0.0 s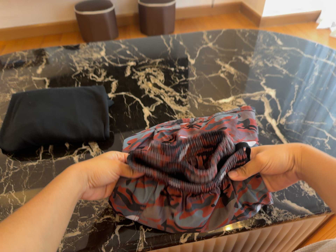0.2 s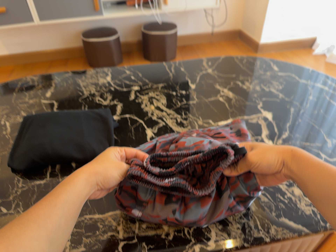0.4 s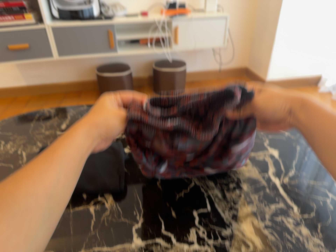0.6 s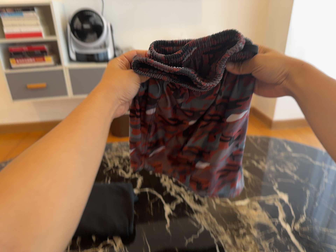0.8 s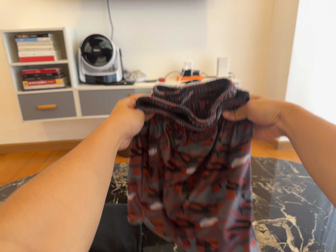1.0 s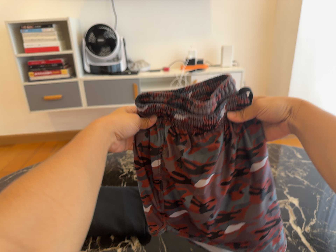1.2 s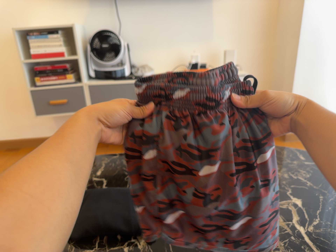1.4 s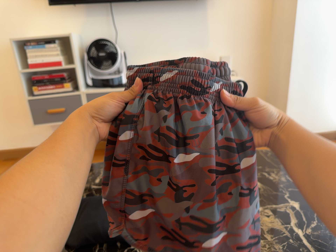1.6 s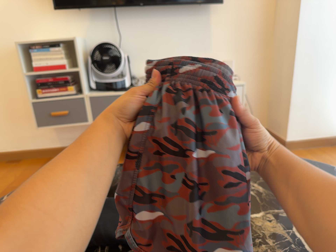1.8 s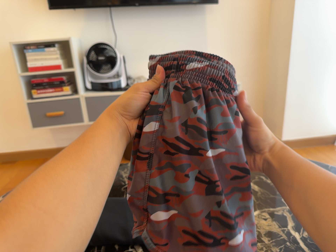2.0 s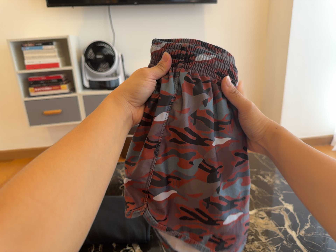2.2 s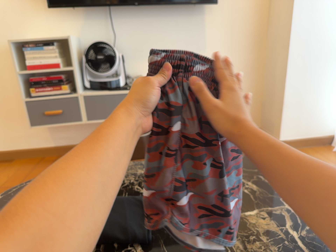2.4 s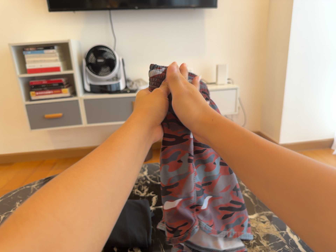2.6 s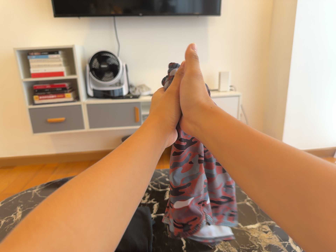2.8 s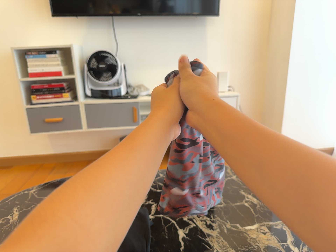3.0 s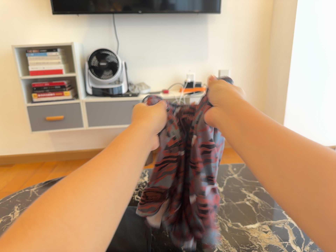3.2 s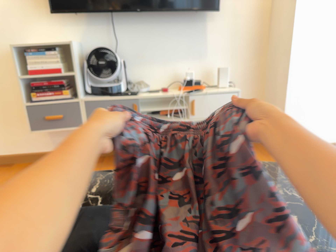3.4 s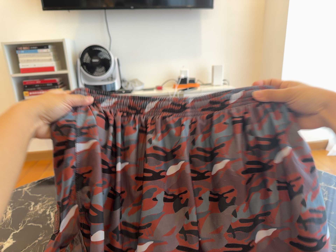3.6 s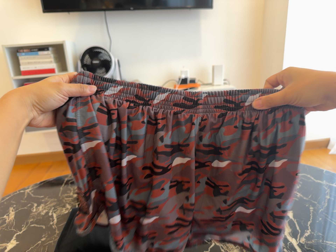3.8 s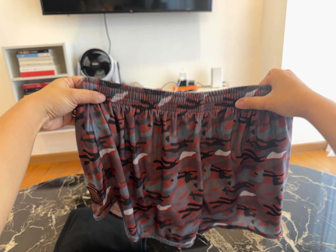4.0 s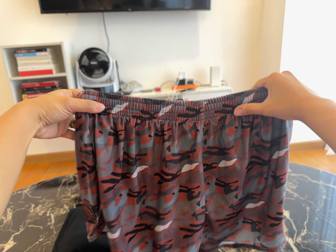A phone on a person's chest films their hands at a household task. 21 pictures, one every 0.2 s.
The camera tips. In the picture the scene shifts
downward.
The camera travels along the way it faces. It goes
backward.
0.0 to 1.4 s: The camera travels backward, about 16 cm, so what stands in front gets smaller. Its aim tips toward the top of its view by about 25 degrees, and the scene shifts downward.
1.4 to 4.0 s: The camera shifts only a little, or ends up much as it began.
The film runs backward here.
